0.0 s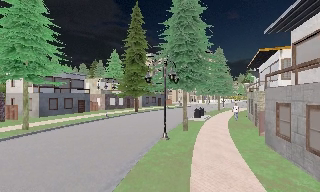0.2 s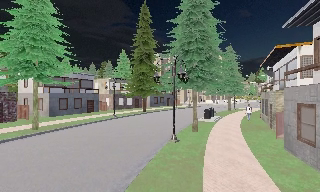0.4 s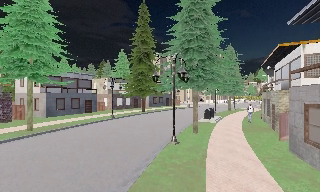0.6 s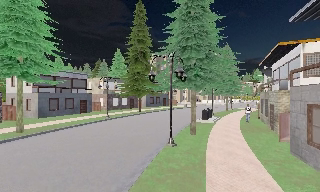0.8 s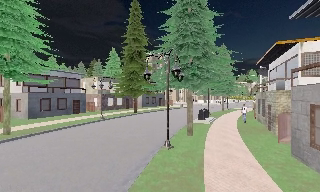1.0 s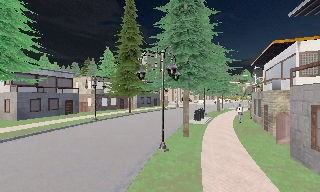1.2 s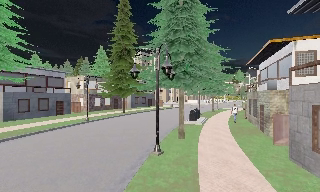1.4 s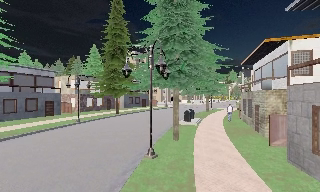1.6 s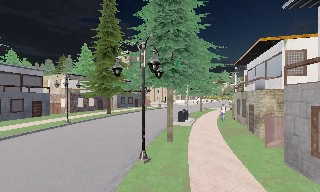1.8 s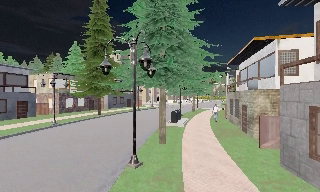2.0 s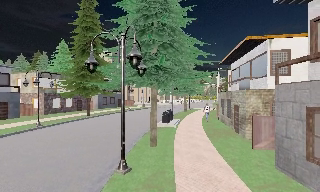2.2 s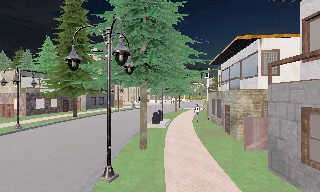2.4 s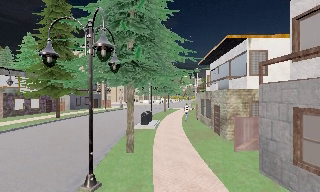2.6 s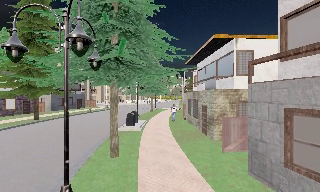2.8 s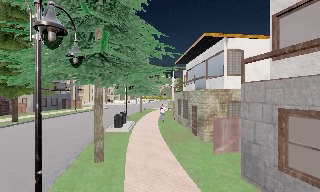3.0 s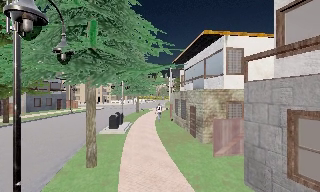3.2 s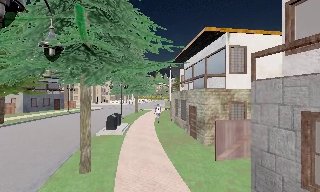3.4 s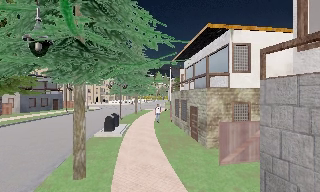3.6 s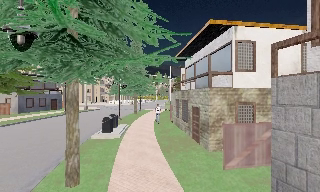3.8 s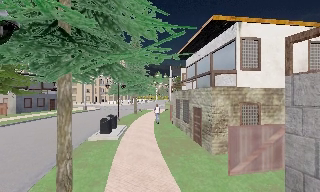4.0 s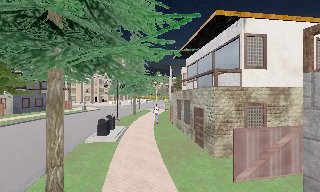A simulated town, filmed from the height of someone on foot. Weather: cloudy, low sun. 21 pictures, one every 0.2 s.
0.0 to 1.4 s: The camera travels forward, about 2.5 m, so what stands in front looms larger.
1.4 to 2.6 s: The scene slides to the left, as the camera pans about 20 degrees to its right. It travels forward, about 2.5 m, so what stands in front looms larger.
2.6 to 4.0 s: The camera travels forward, about 2.5 m, so what stands in front looms larger.
The film runs forward here.
